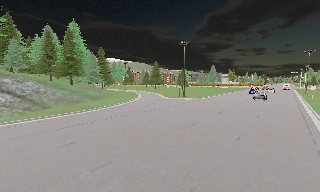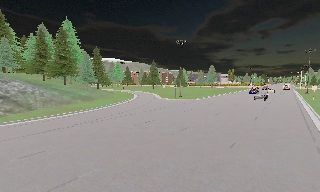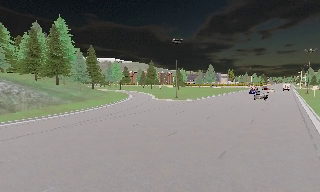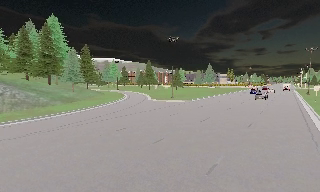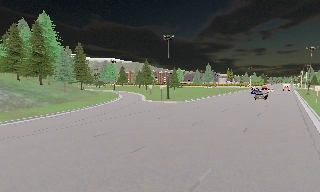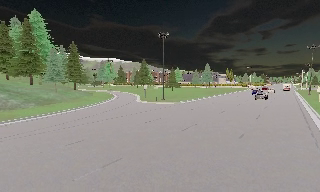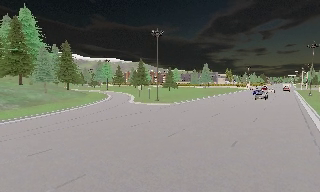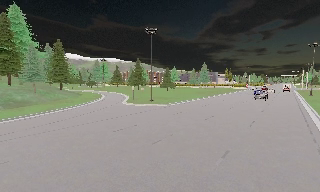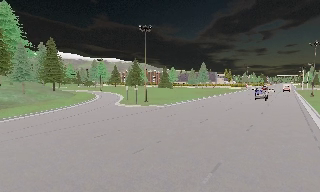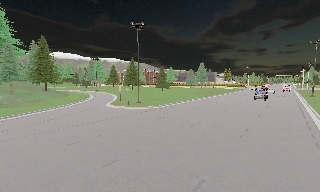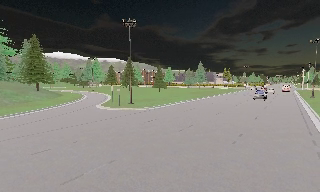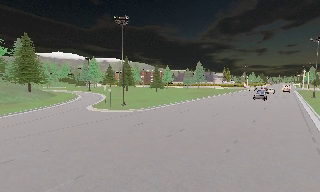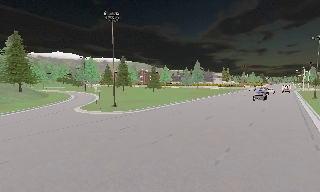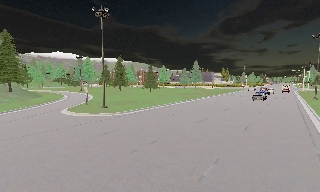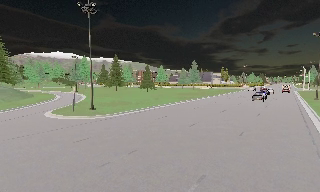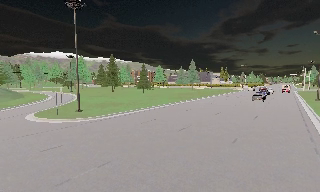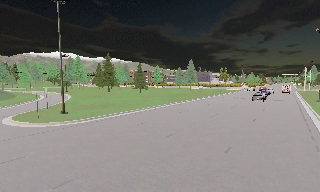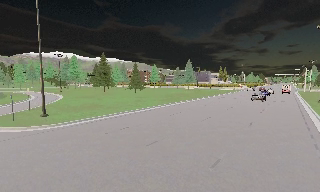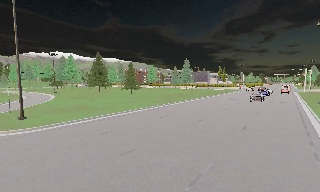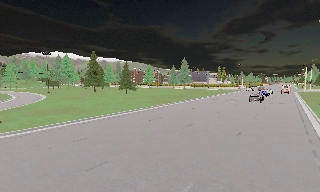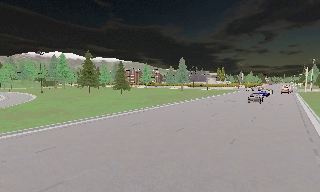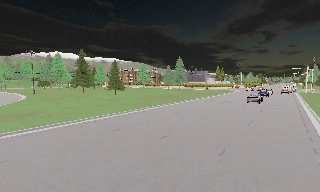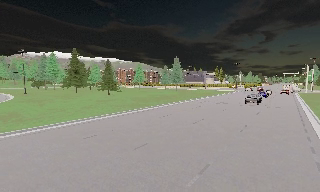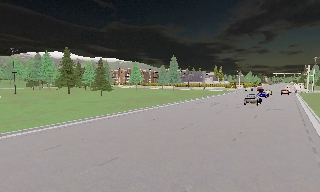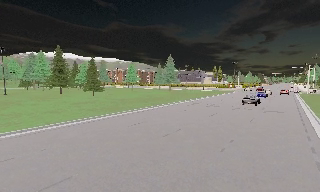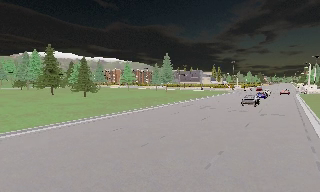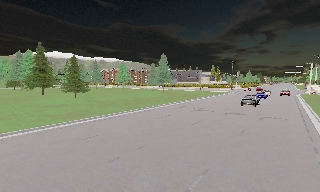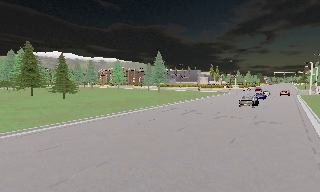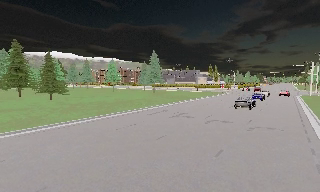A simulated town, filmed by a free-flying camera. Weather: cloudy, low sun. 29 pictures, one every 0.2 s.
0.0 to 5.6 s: The camera travels forward and to its right, about 45 m, so what stands in front looms larger.
The film runs forward here.
